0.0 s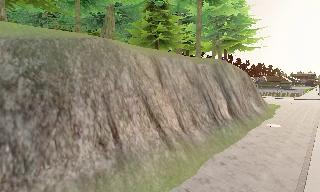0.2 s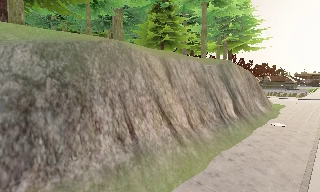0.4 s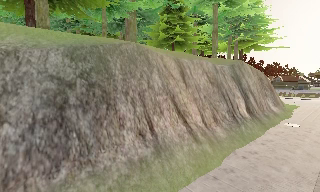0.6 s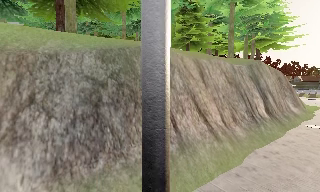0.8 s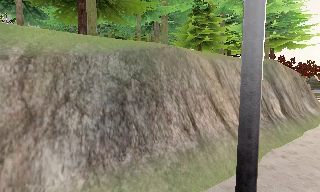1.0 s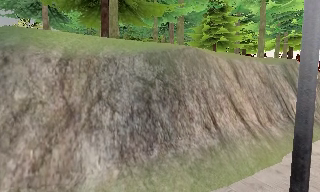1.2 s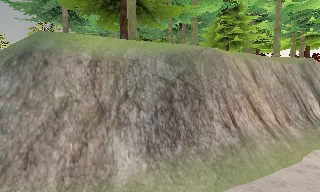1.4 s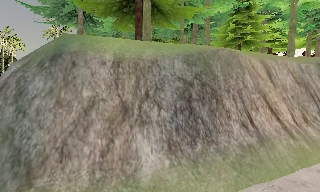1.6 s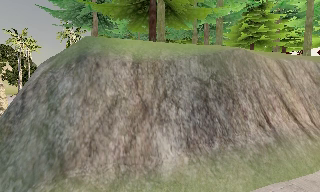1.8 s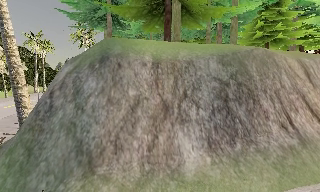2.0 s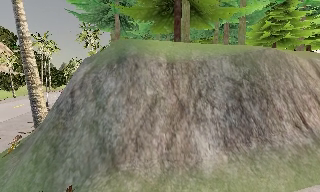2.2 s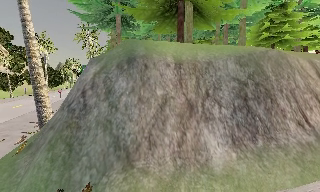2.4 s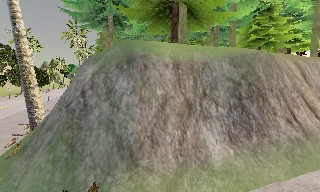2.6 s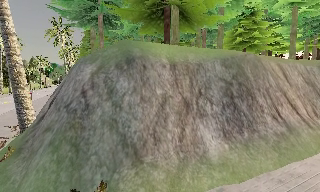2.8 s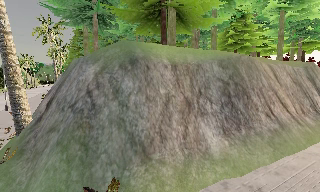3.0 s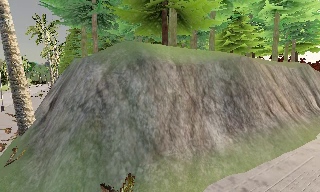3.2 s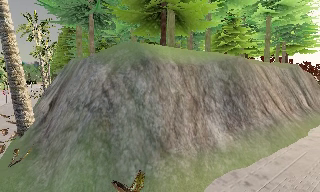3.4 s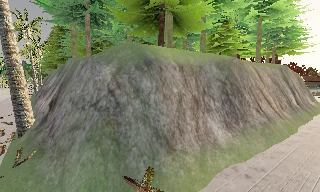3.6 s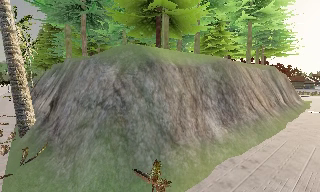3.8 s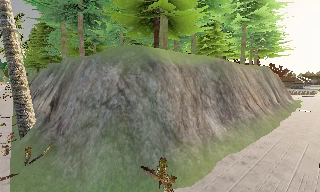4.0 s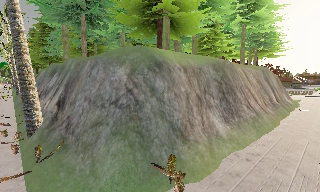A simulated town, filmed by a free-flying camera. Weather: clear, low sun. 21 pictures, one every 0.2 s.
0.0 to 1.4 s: The camera pans to its left, which is counterclockwise from overhead, by about 20 degrees. It travels to its left and backward, about 4 m, so close, fixed things drift to the right.
1.4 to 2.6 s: The camera travels to its left, about 3 m, so close, fixed things drift to the right.
2.6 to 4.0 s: The camera pans to its right, which is clockwise from overhead, by about 15 degrees. It travels to its left and backward, about 4 m.
The film runs forward here.
